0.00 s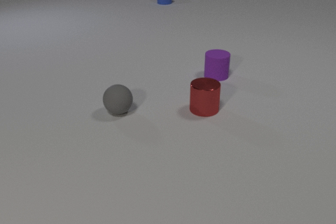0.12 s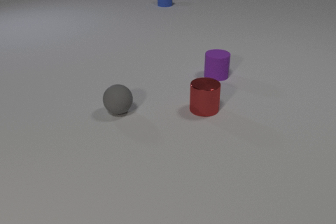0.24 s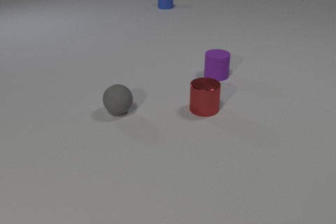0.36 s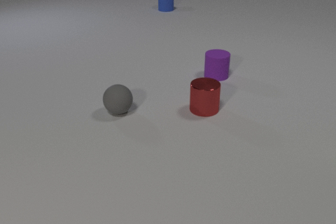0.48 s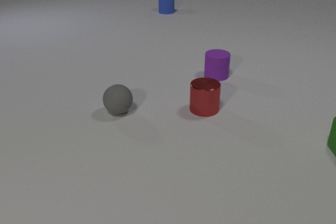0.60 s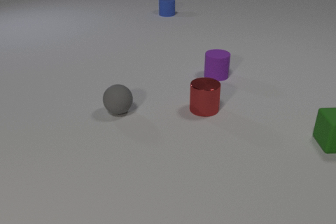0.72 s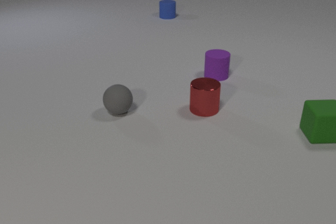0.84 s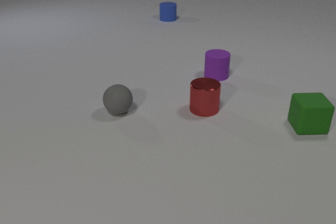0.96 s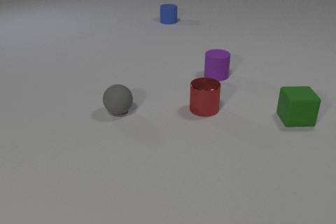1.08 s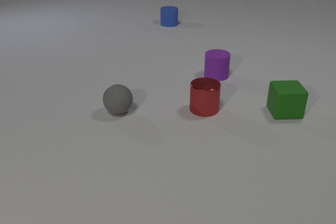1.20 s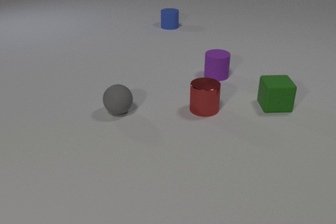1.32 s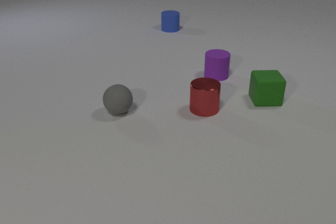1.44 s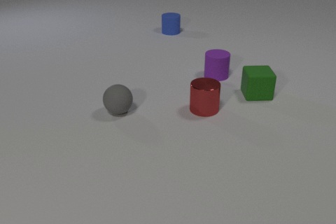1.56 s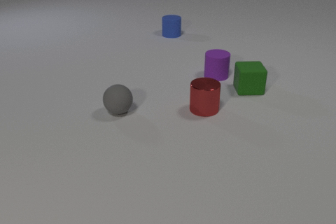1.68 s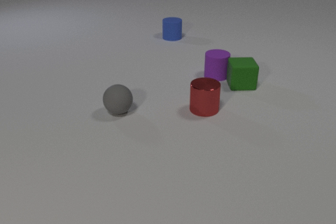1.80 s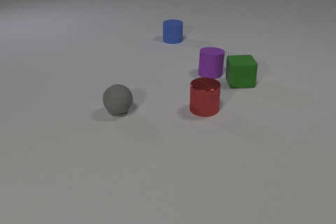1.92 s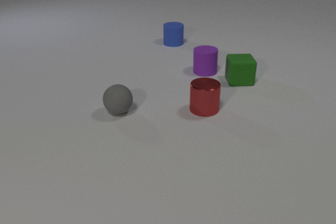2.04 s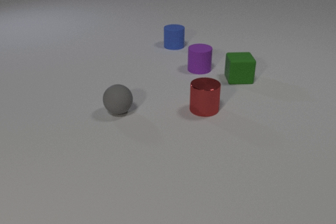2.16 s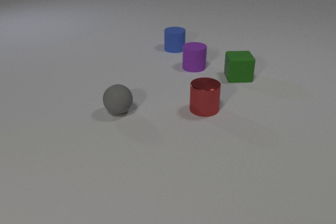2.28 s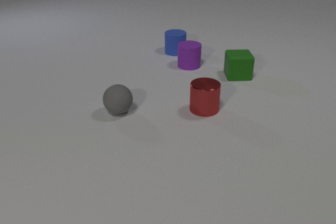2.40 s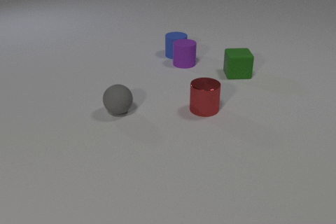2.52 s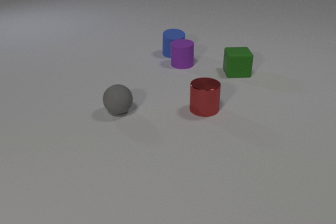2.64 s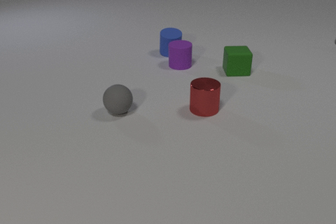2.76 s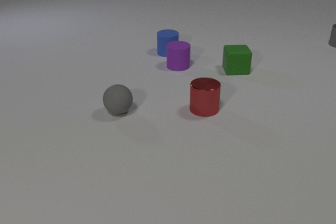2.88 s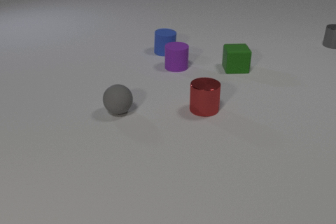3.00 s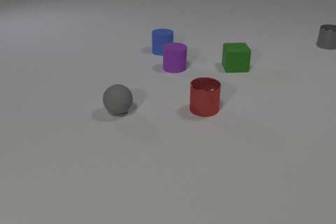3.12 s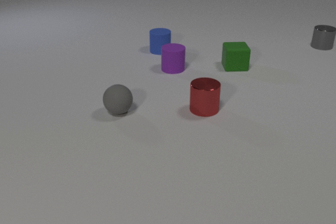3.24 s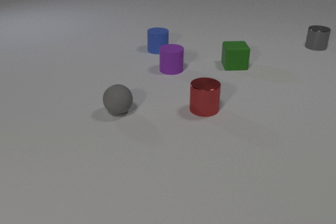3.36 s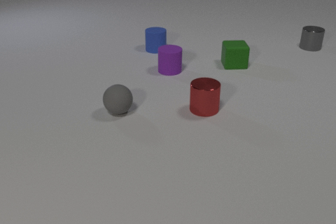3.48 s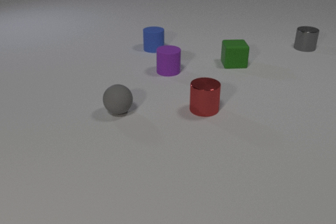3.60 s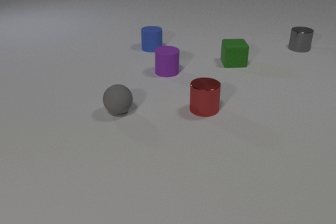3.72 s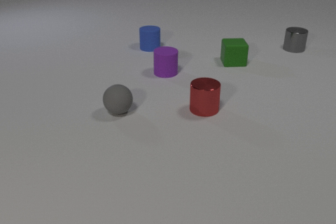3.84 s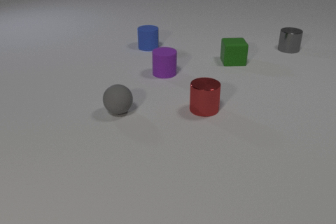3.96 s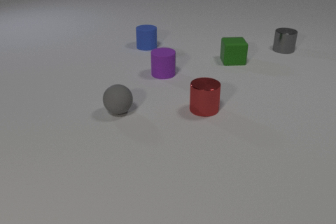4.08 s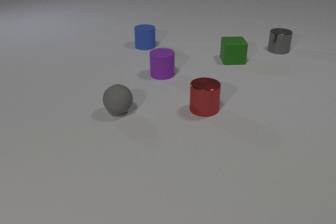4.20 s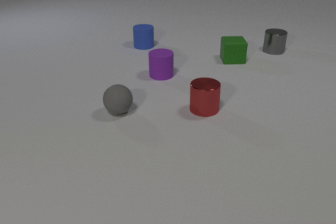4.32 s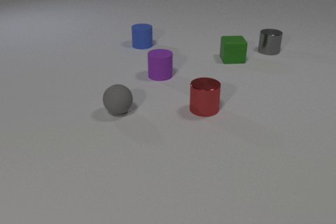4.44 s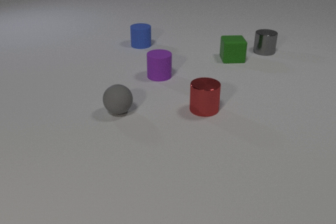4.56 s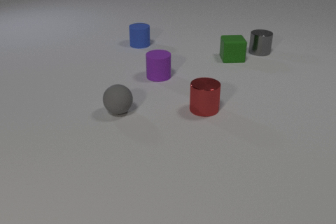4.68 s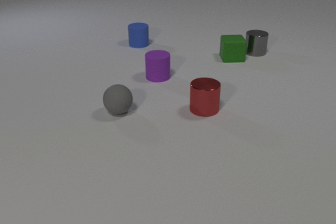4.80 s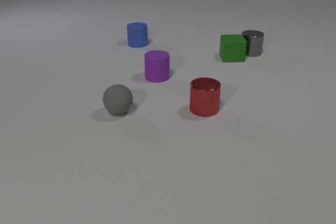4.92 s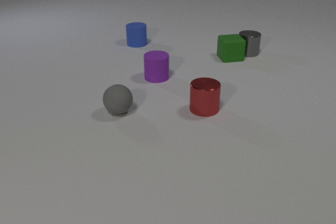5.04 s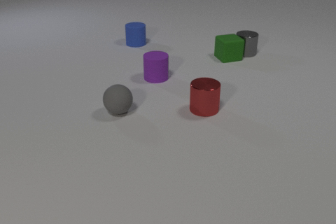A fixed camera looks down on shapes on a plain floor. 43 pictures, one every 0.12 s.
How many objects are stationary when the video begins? 3.
How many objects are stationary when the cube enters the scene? 3.
What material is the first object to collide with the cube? rubber.
0.00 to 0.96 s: The green rubber cube comes in at the right edge, slides to the left and away from the camera. The blue rubber cylinder slides toward the camera.
0.96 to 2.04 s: The green rubber cube slides away from the camera and to the left. The purple rubber cylinder slides to the left and away from the camera. The blue rubber cylinder slides toward the camera. The green rubber cube and the purple rubber cylinder collide.
2.04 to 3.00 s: The green rubber cube slides away from the camera. The purple rubber cylinder slides to the left. The blue rubber cylinder slides toward the camera and to the left. The gray metal cylinder comes in at the right edge, slides to the left and toward the camera. The purple rubber cylinder and the blue rubber cylinder collide.
3.00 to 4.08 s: The green rubber cube slides away from the camera. The purple rubber cylinder slides toward the camera and to the left. The blue rubber cylinder slides to the left and away from the camera. The gray metal cylinder slides to the left and toward the camera.
4.08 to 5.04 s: The green rubber cube slides away from the camera and to the left. The purple rubber cylinder slides toward the camera and to the left. The blue rubber cylinder slides to the left and away from the camera. The gray metal cylinder slides to the left and toward the camera. The green rubber cube and the gray metal cylinder collide.
